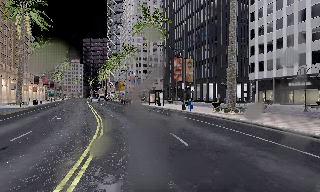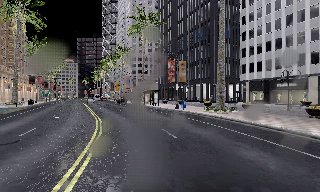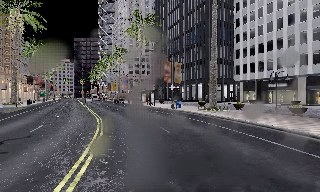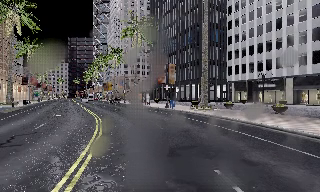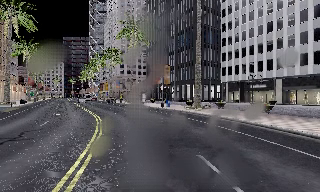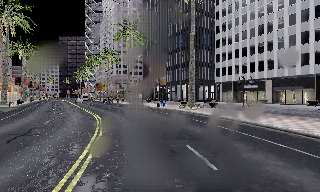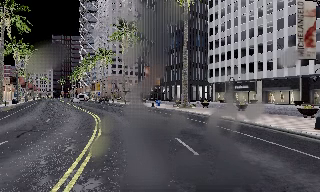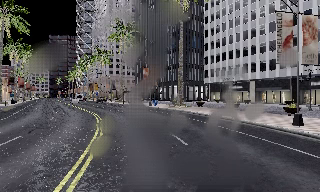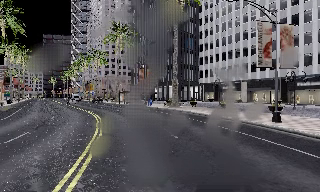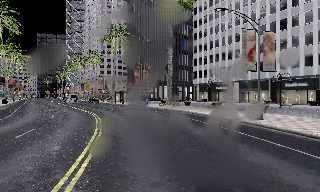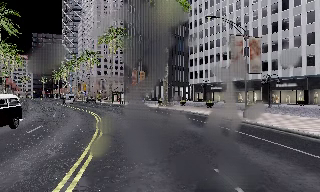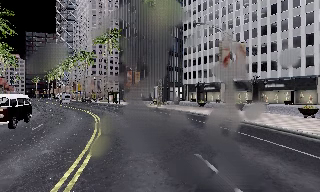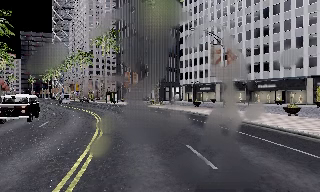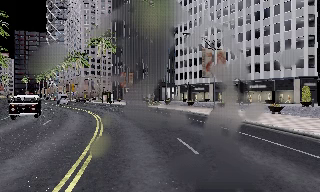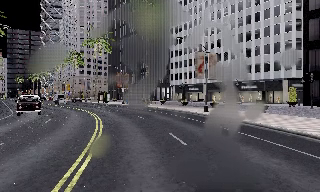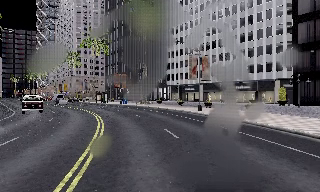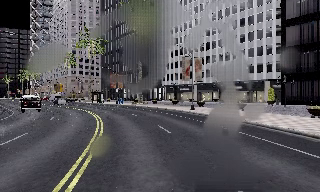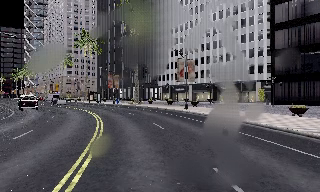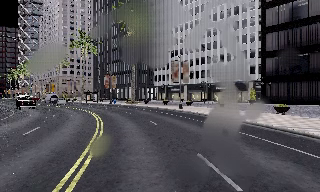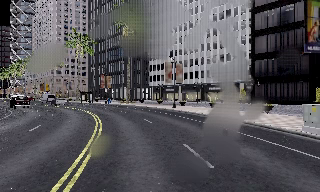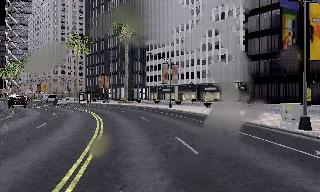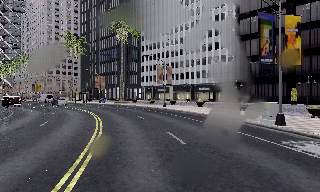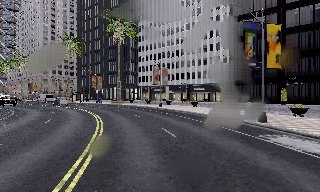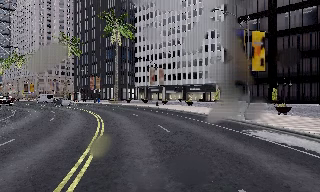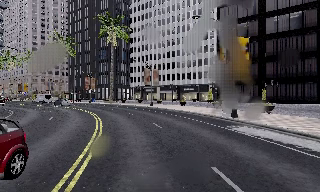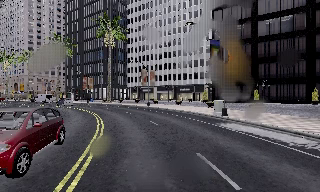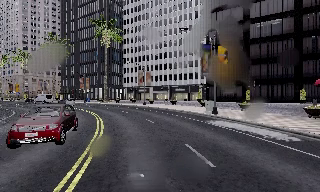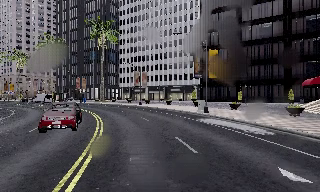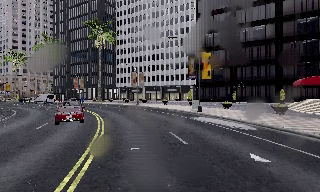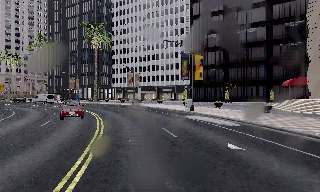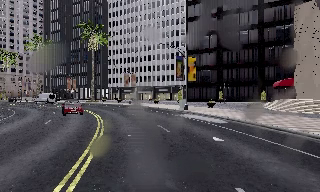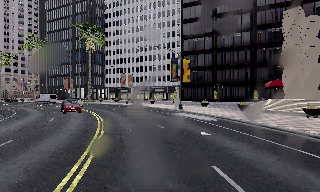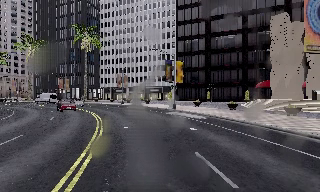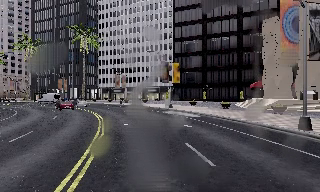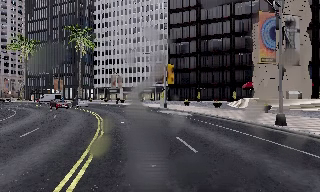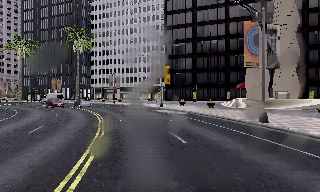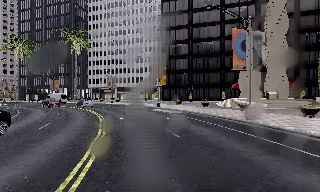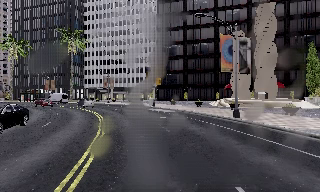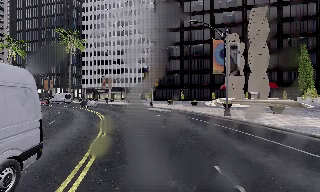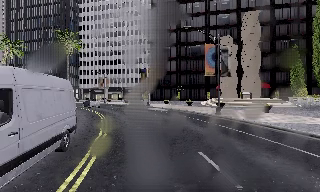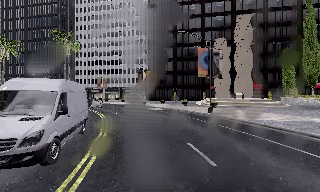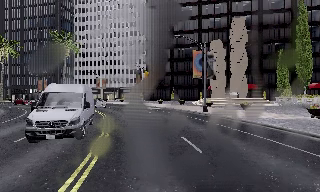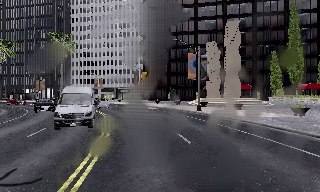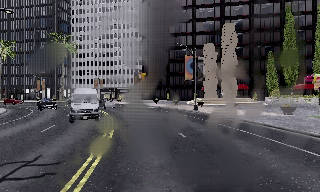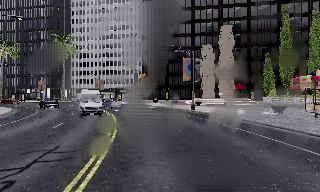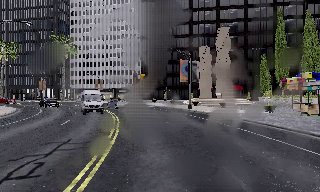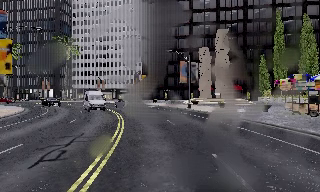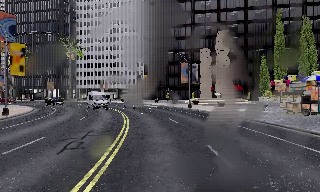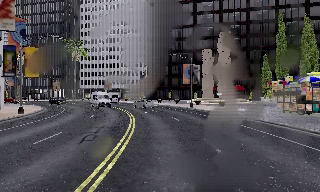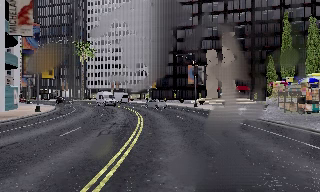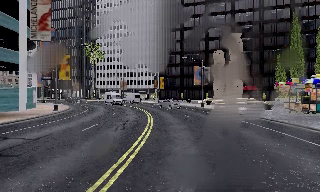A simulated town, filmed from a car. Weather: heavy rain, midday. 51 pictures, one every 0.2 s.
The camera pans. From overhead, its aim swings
clockwise.
The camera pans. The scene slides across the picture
to the left.
0.0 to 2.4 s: The camera swings to its right by about 15 degrees, and the scene slides to the left. It travels backward, about 12 m, so what stands in front gets smaller.
2.4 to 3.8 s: The scene slides to the left, as the camera pans about 10 degrees to its right. It travels backward, about 7 m, so what stands in front gets smaller.
3.8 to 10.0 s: The scene slides to the left, as the camera pans about 25 degrees to its right. It travels backward, about 30 m, so what stands in front gets smaller.
The film runs backward here.
